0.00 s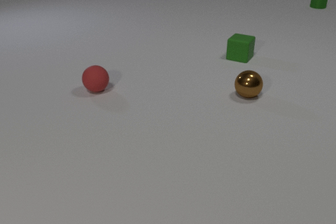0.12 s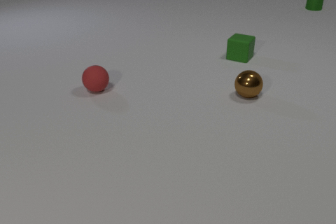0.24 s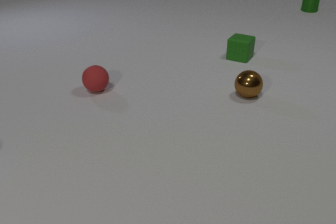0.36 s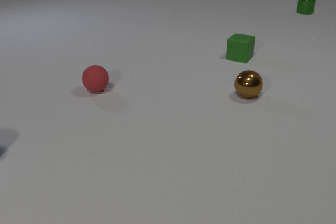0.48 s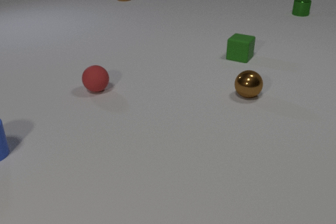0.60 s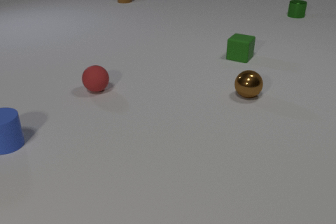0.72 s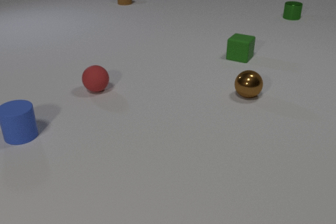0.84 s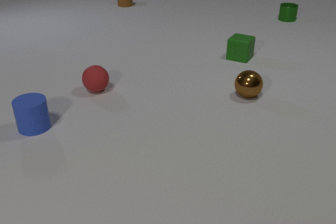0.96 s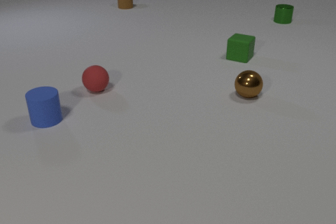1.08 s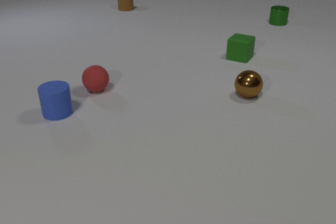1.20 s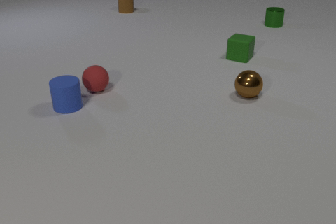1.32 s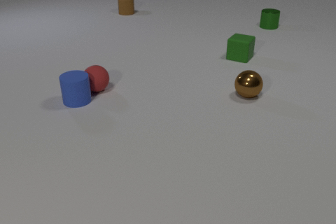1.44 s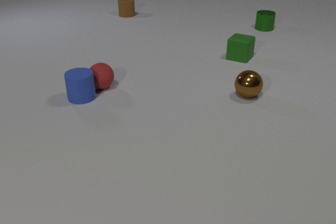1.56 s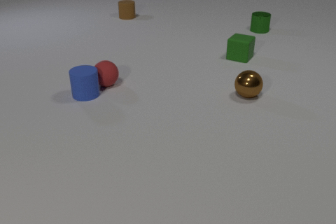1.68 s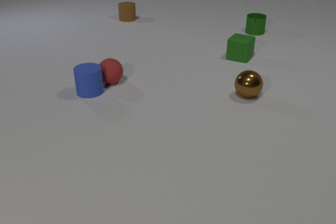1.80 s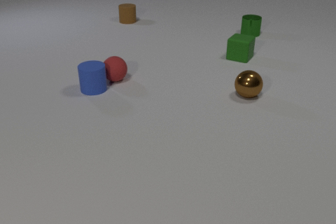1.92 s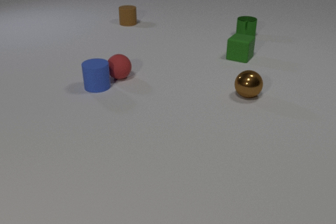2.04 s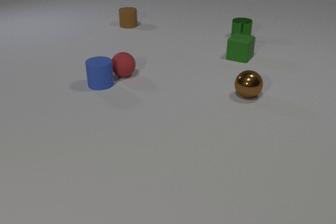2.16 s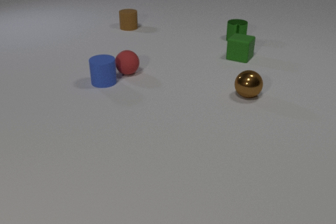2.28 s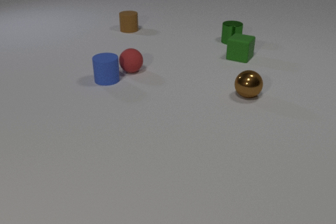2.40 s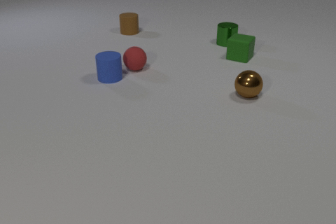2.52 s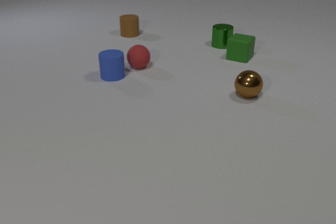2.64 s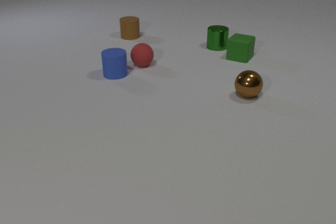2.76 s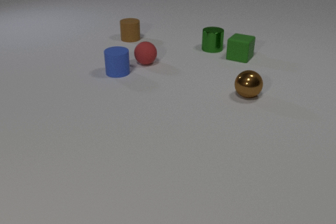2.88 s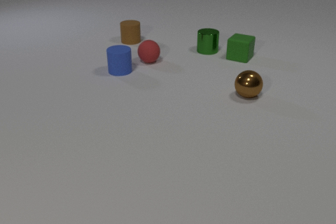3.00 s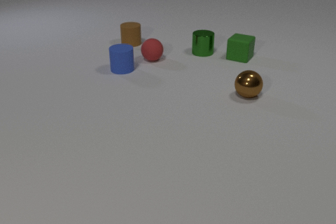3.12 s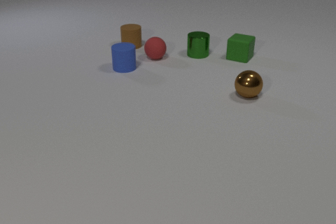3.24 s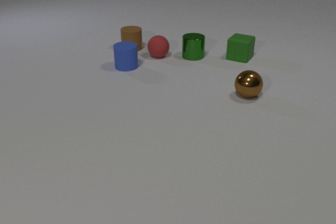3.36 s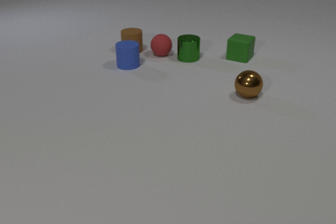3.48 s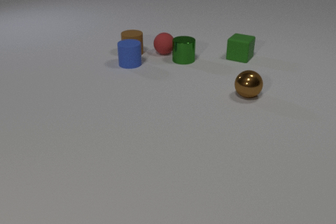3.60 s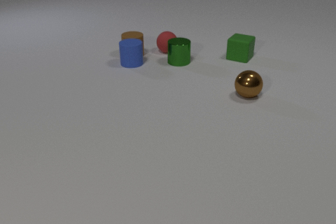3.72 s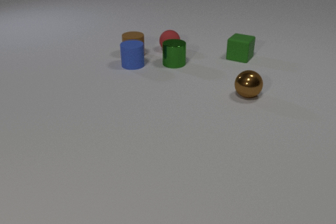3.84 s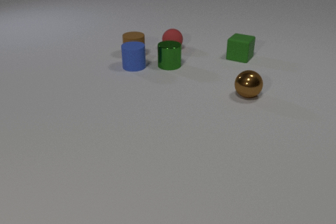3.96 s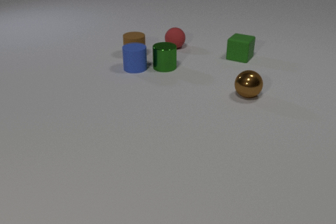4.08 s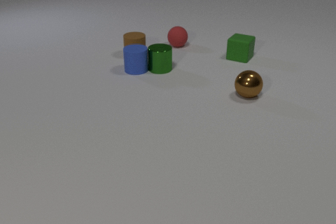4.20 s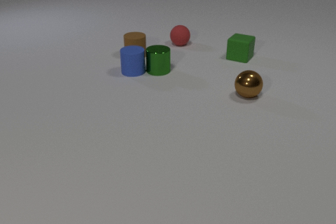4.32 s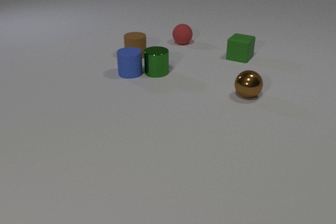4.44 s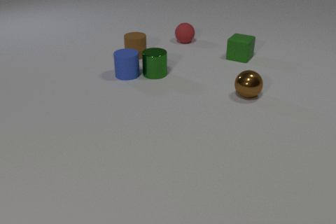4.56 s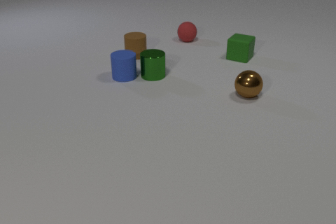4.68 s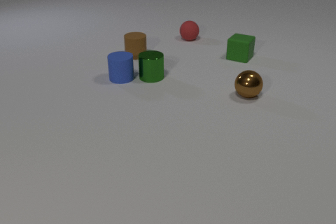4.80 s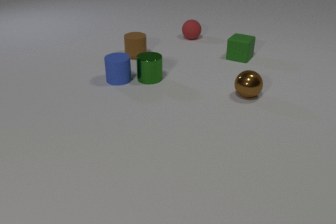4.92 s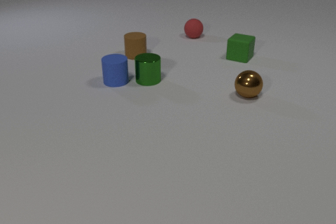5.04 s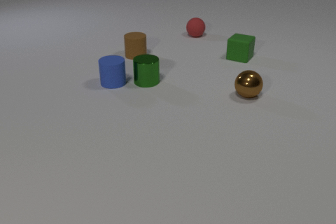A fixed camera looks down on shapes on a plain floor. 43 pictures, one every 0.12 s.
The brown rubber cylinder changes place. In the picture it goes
toward the camera.
The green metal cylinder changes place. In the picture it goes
toward the camera.
0.00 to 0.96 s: The blue rubber cylinder comes in at the left edge, slides to the right and away from the camera. The brown rubber cylinder comes in at the top edge, slides toward the camera. The green metal cylinder slides toward the camera and to the left.
0.96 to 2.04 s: The blue rubber cylinder slides away from the camera and to the right. The red rubber sphere rolls away from the camera and to the right. The brown rubber cylinder slides toward the camera. The green metal cylinder slides toward the camera and to the left. The blue rubber cylinder and the red rubber sphere collide.
2.04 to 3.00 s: The blue rubber cylinder slides away from the camera and to the right. The red rubber sphere rolls away from the camera and to the right. The brown rubber cylinder slides toward the camera. The green metal cylinder slides toward the camera and to the left.
3.00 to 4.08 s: The blue rubber cylinder slides to the right. The red rubber sphere rolls away from the camera and to the right. The brown rubber cylinder slides toward the camera. The green metal cylinder slides toward the camera and to the left. The blue rubber cylinder and the brown rubber cylinder collide. The blue rubber cylinder and the green metal cylinder collide.
4.08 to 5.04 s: The blue rubber cylinder slides toward the camera and to the left. The red rubber sphere rolls away from the camera and to the right. The green metal cylinder slides toward the camera and to the left.
What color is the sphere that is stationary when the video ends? brown.
How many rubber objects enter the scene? 2.
What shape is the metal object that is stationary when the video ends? sphere.
